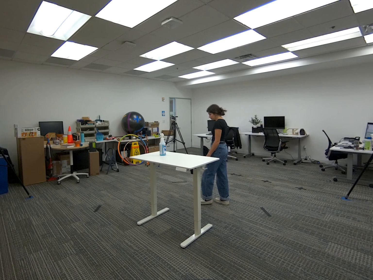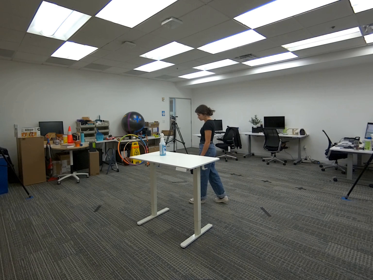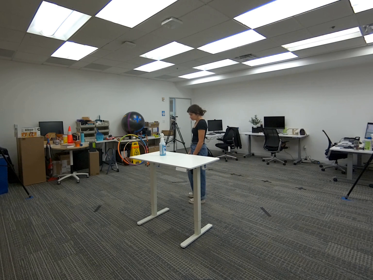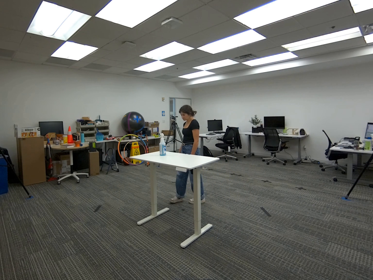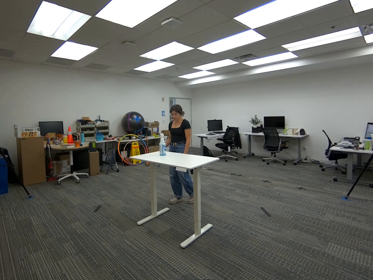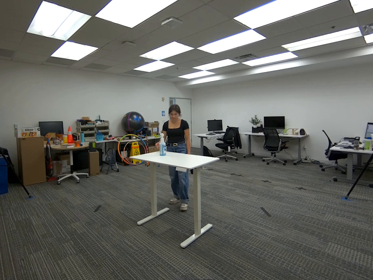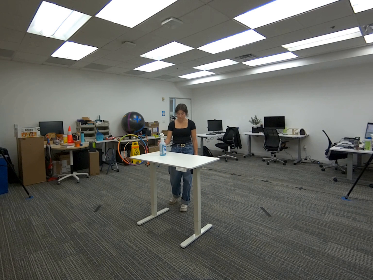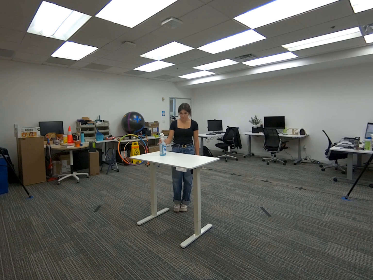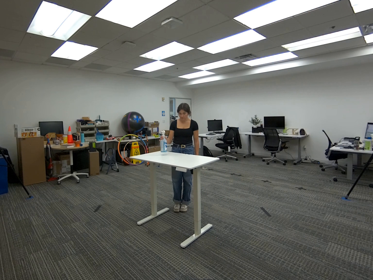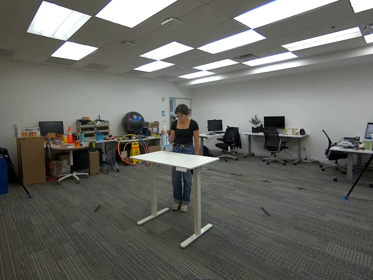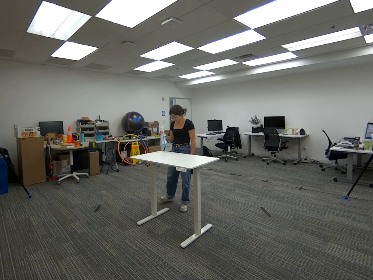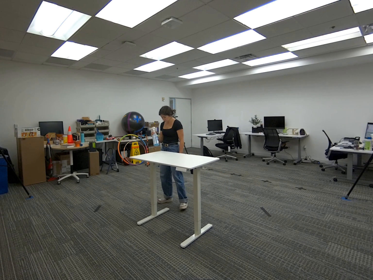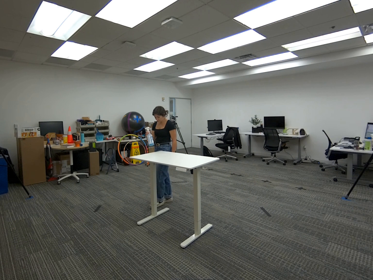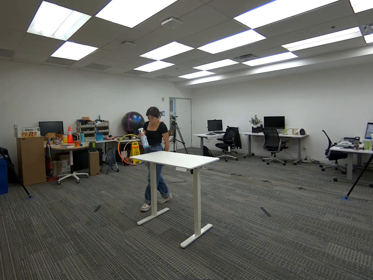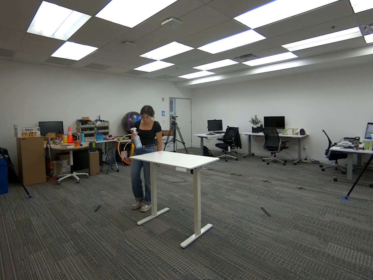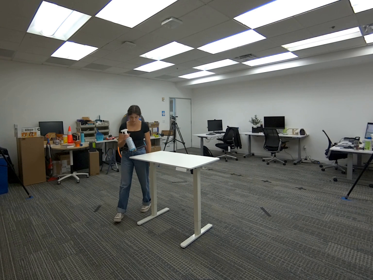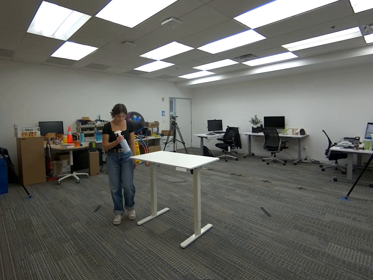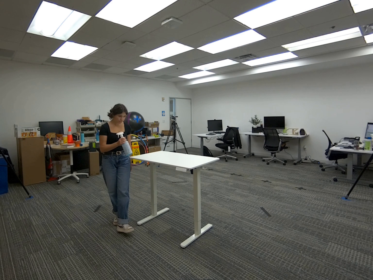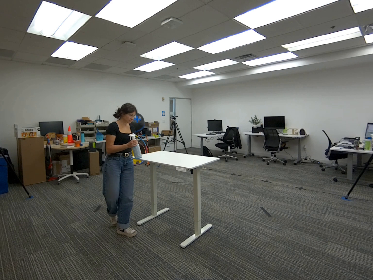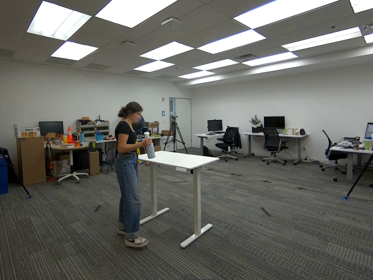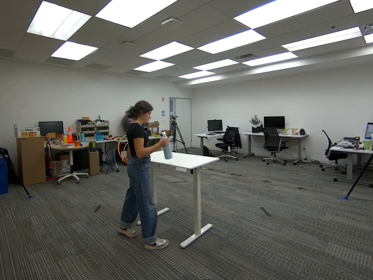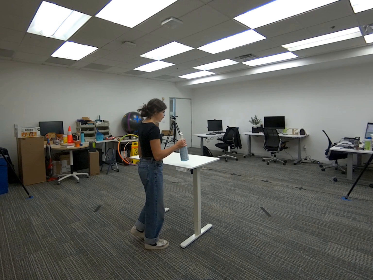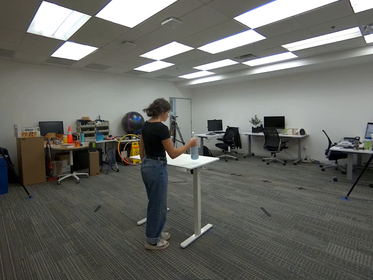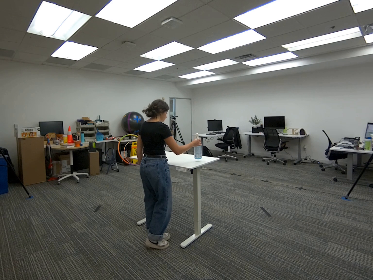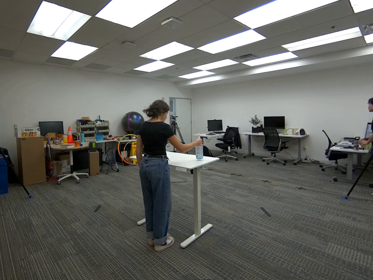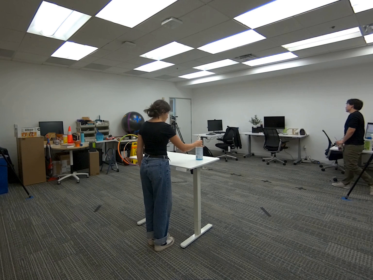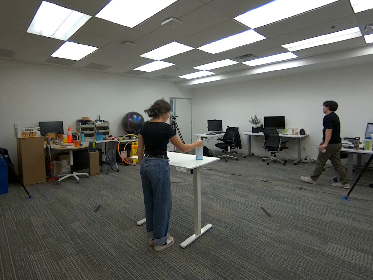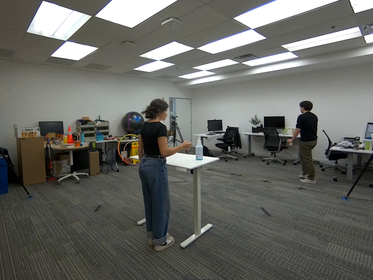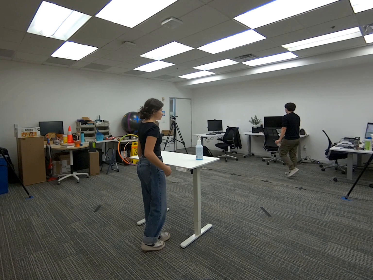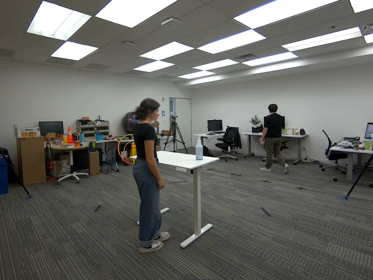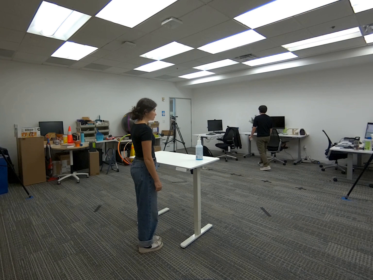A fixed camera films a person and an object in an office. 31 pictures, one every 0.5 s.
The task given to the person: Walk to the spray bottle on the white desk, pick up the spray bottle with your right hand and place it back on the white desk.
